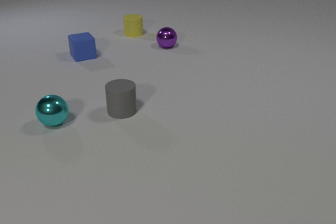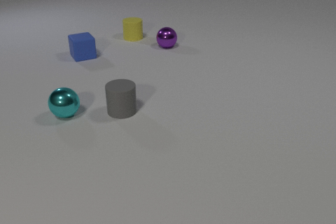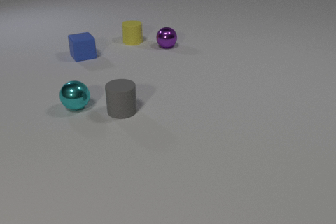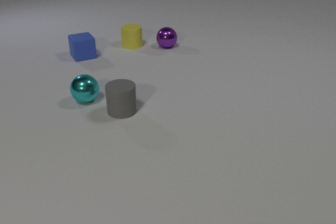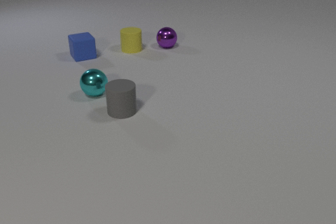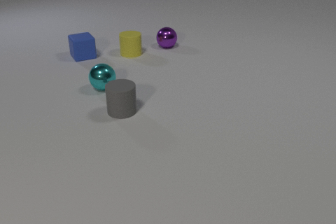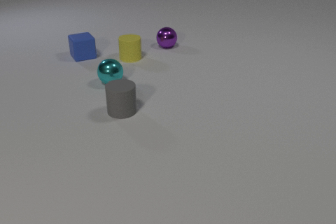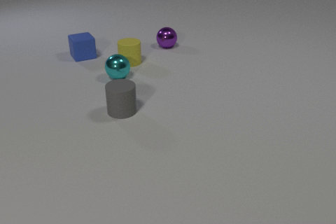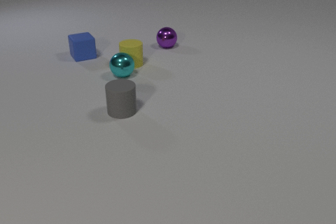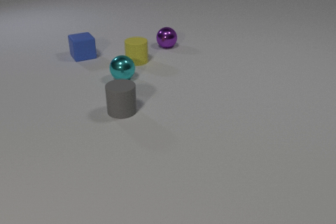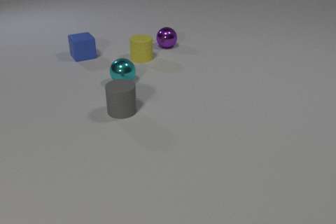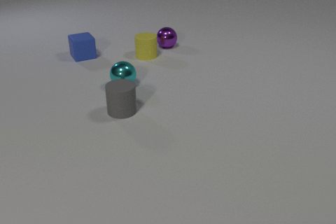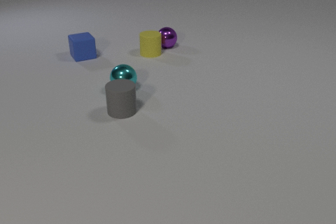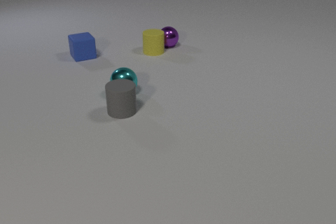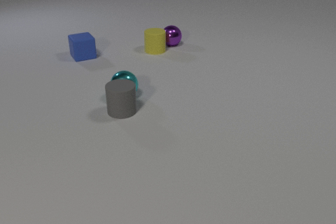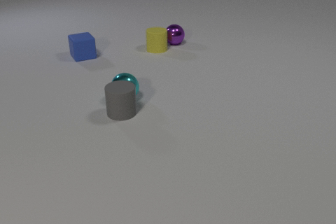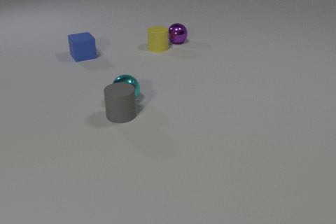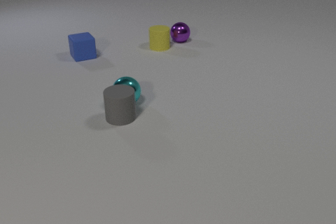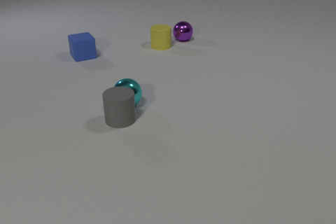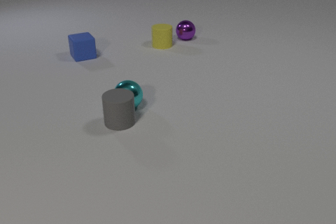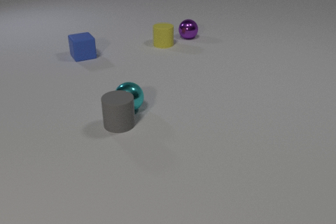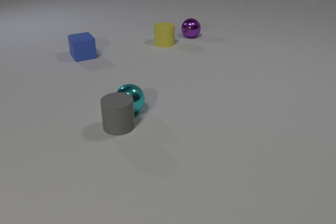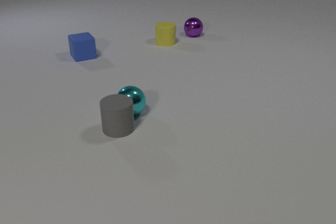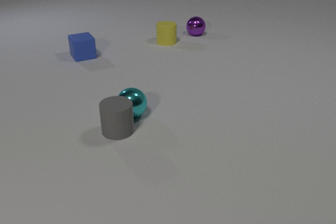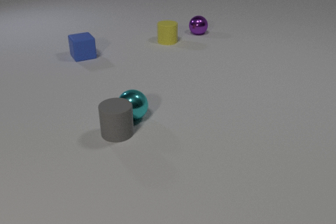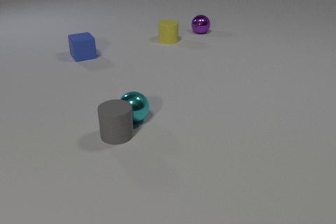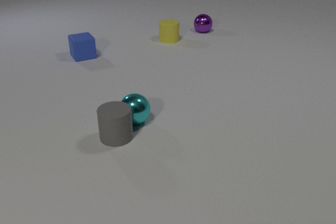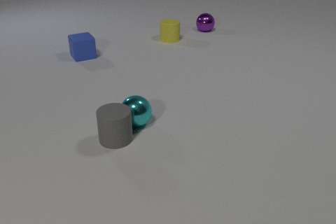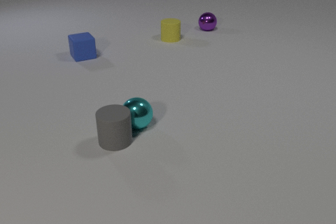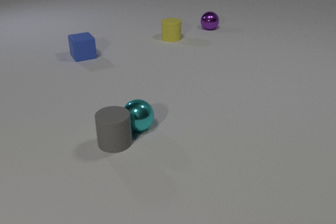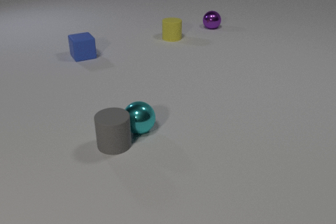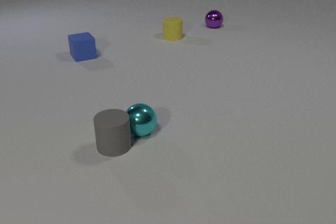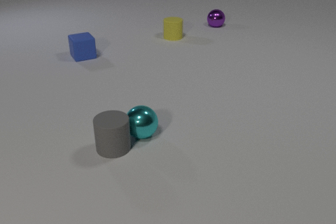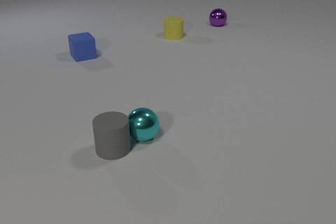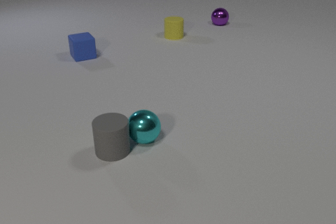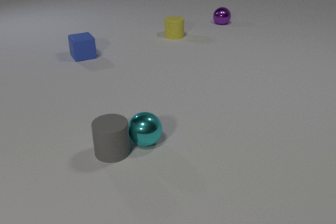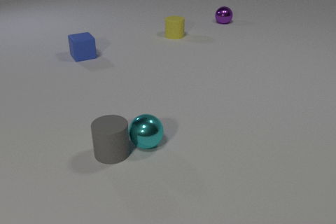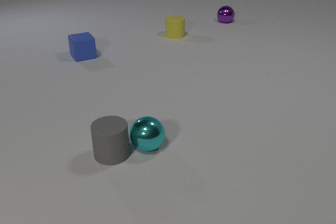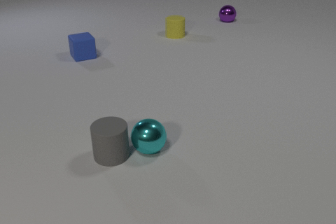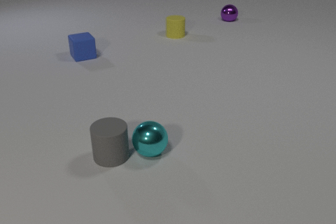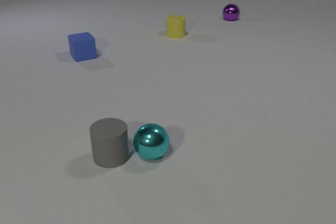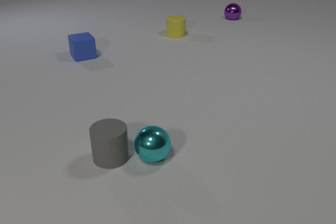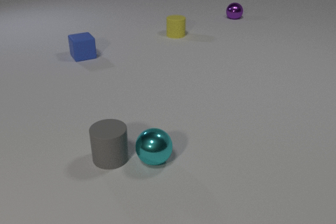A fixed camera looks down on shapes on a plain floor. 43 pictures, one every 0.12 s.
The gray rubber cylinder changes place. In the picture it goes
toward the camera.
0.00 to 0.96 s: The yellow rubber cylinder slides toward the camera. The cyan metal sphere rolls away from the camera and to the right. The yellow rubber cylinder and the cyan metal sphere collide.
0.96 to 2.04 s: The yellow rubber cylinder slides away from the camera and to the right. The cyan metal sphere rolls toward the camera. The purple metal sphere rolls away from the camera and to the right. The gray rubber cylinder slides toward the camera. The yellow rubber cylinder and the purple metal sphere collide. The cyan metal sphere and the gray rubber cylinder collide.
2.04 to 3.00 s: The yellow rubber cylinder slides away from the camera and to the right. The cyan metal sphere rolls toward the camera. The purple metal sphere rolls away from the camera and to the right. The gray rubber cylinder slides toward the camera.
3.00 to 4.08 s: The yellow rubber cylinder slides away from the camera and to the right. The cyan metal sphere rolls toward the camera. The purple metal sphere rolls away from the camera and to the right. The gray rubber cylinder slides toward the camera.
4.08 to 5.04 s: The yellow rubber cylinder slides away from the camera. The cyan metal sphere rolls toward the camera. The purple metal sphere rolls away from the camera and to the right. The gray rubber cylinder slides toward the camera.
Are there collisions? yes.
What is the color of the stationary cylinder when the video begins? gray.
What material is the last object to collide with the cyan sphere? rubber.
